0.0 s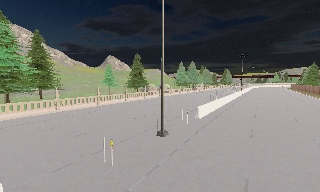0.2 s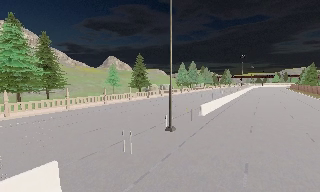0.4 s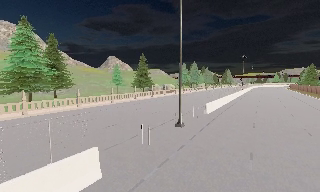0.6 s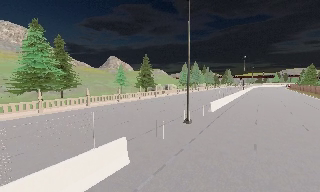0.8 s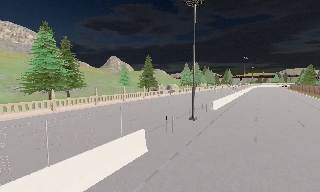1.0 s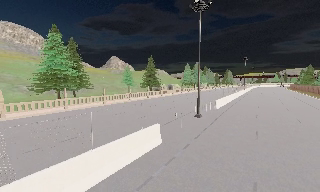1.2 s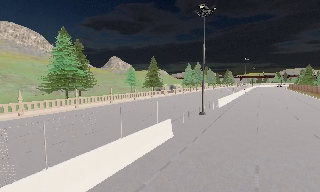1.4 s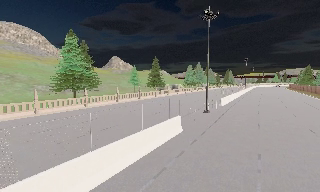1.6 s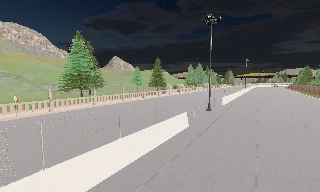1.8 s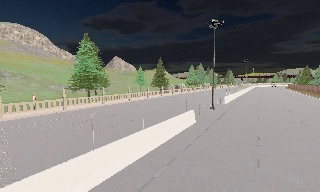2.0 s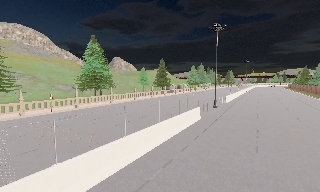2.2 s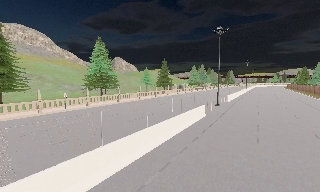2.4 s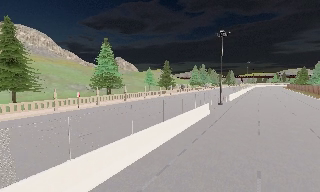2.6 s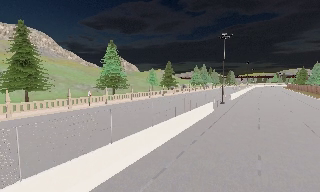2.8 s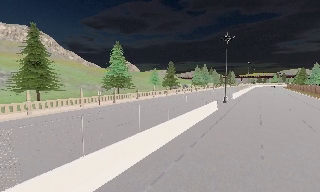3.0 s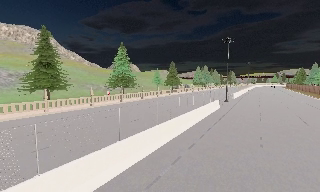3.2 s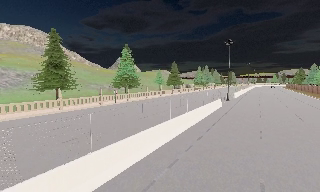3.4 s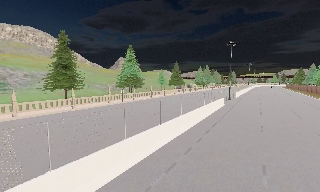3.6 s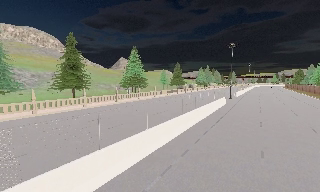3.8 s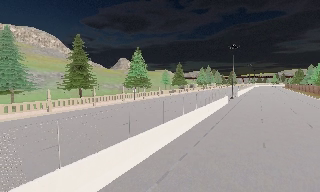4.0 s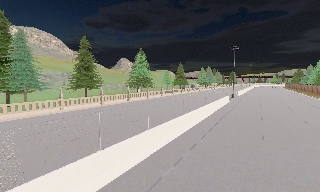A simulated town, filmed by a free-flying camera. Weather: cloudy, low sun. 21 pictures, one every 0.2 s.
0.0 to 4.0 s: The camera travels backward and to its left, about 30 m, so what stands in front gets smaller.
The film runs backward here.
